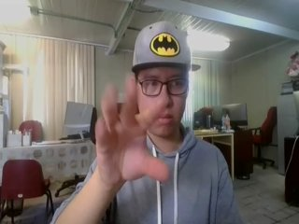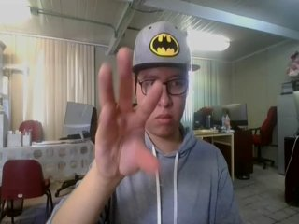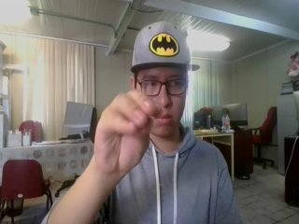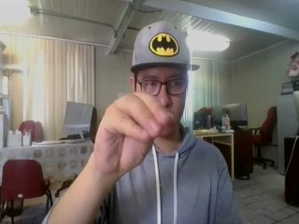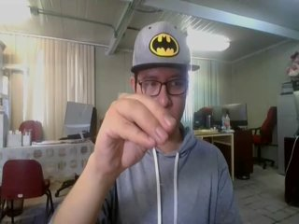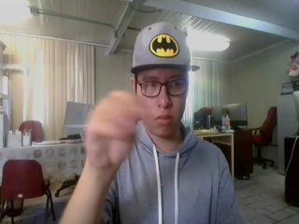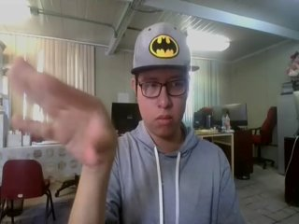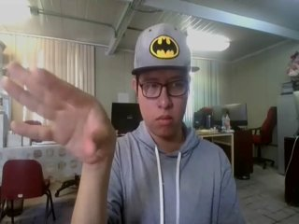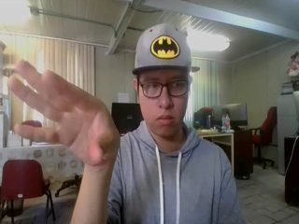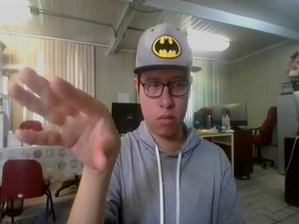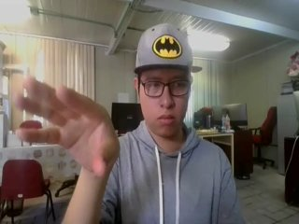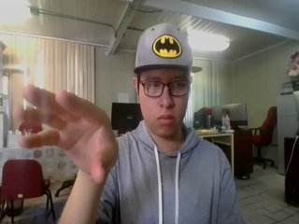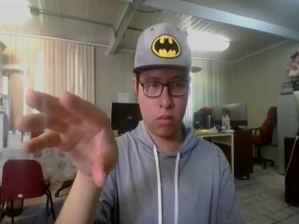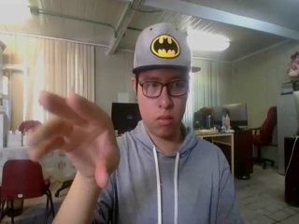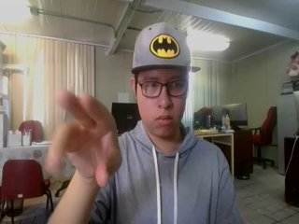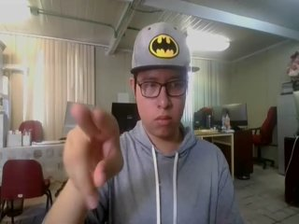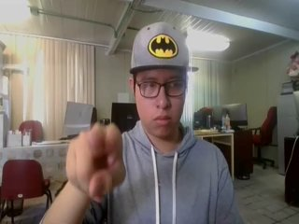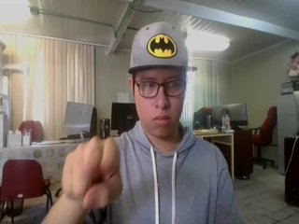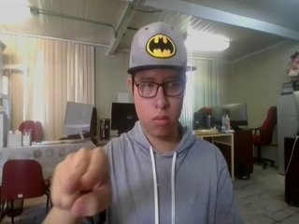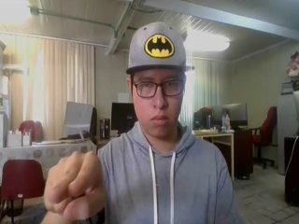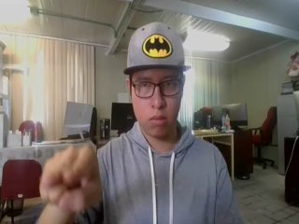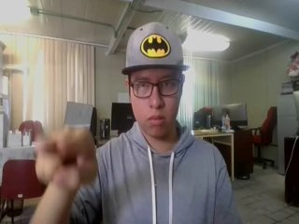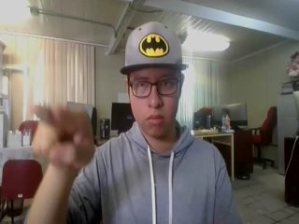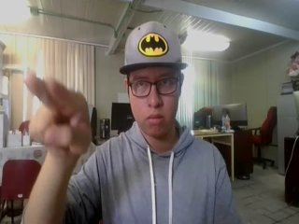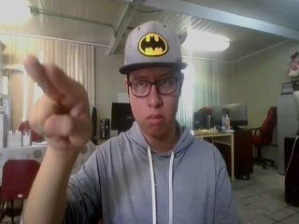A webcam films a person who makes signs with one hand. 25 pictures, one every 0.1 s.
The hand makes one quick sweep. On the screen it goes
to the left.
0.1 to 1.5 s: On the screen the hand sweeps to the left. The name of the sign: Throw right.
1.6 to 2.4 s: Pointing with two fingers.
